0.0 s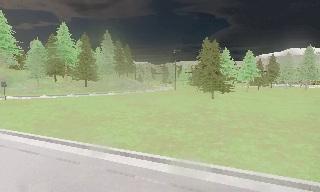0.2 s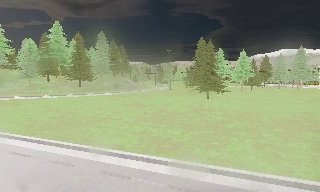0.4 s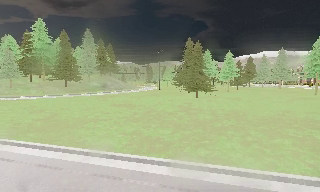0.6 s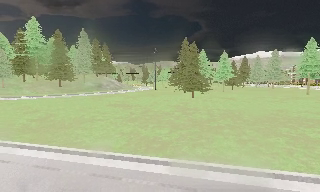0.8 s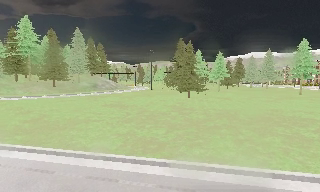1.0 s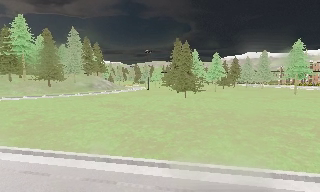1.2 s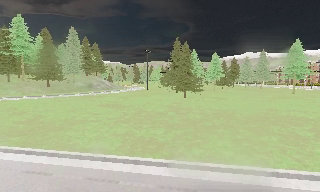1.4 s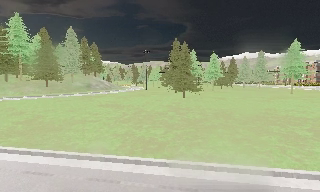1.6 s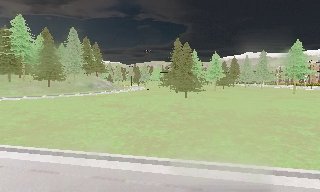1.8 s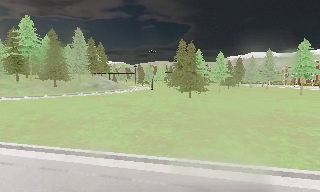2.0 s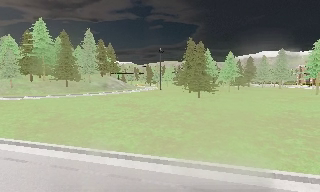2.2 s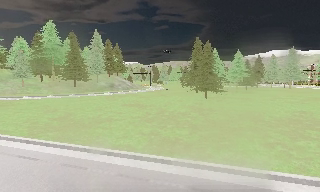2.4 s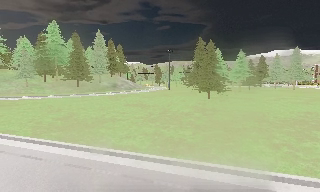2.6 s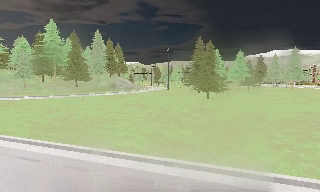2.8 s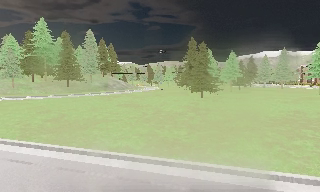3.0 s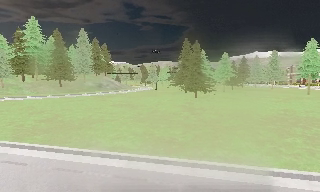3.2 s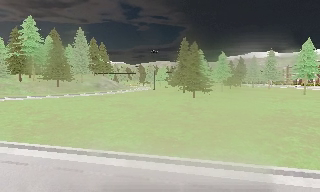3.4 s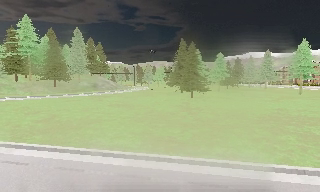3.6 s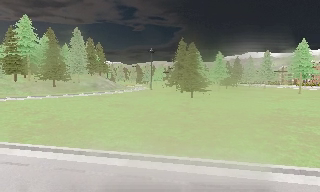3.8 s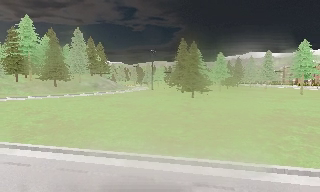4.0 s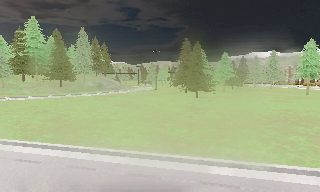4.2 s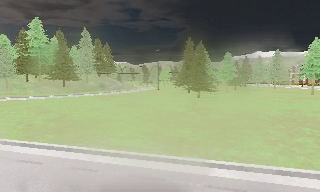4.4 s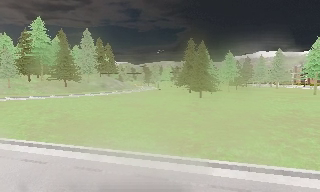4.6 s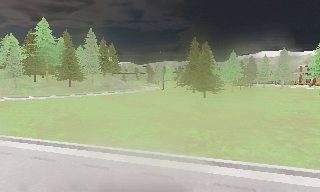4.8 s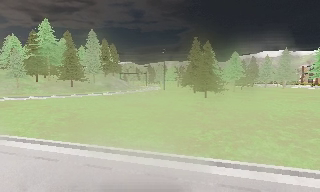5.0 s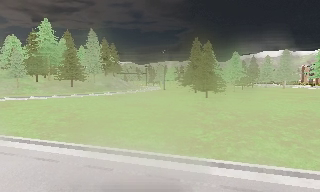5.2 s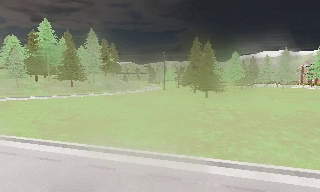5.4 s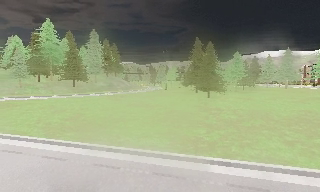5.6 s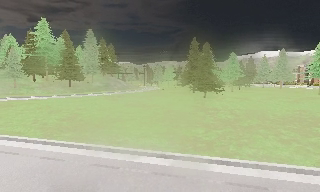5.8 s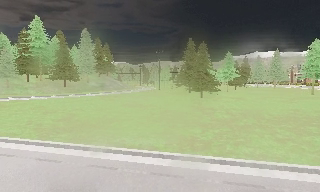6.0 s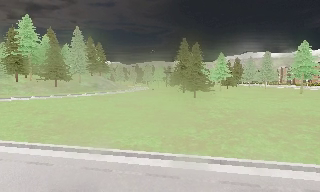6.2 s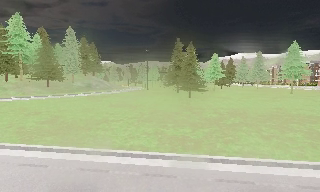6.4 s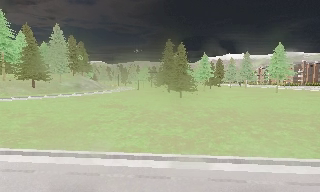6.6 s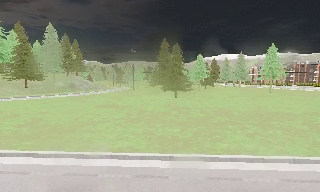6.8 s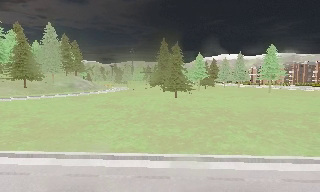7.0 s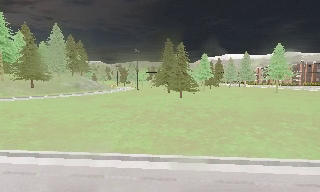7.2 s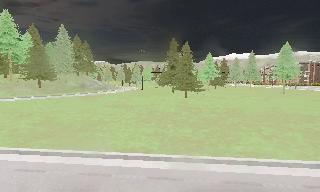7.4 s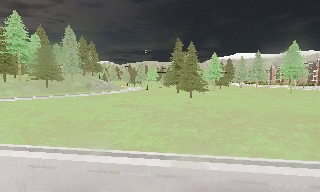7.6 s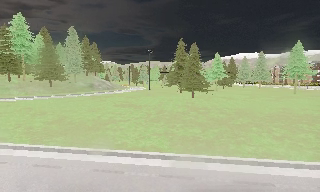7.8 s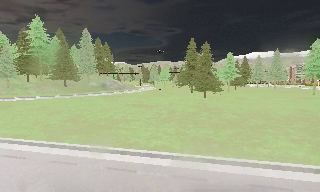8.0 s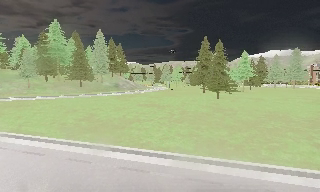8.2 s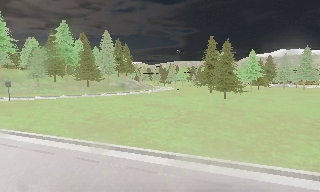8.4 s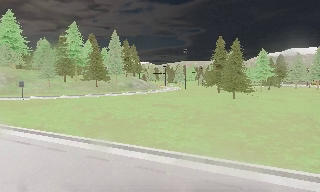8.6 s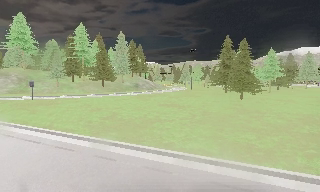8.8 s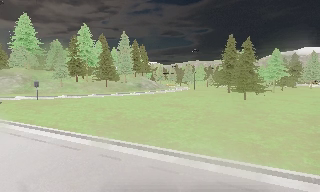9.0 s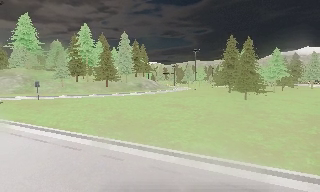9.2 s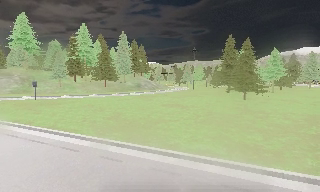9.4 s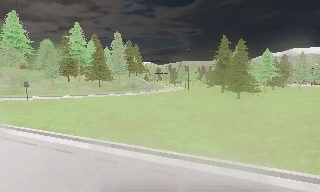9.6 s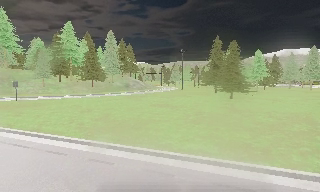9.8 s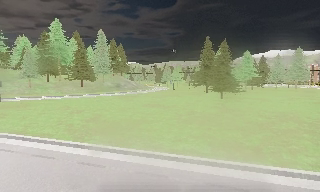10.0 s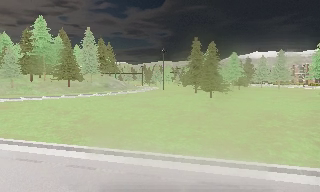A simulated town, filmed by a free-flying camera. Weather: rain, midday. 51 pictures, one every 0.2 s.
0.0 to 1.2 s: The camera pans to its right, which is clockwise from overhead, by about 10 degrees.
1.2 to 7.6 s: The camera travels to its left, about 2 m, so close, fixed things drift to the right.
7.6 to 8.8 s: The scene slides to the right, as the camera pans about 15 degrees to its left.
8.8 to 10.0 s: The camera swings to its right by about 10 degrees, and the scene slides to the left.
The film runs backward here.
